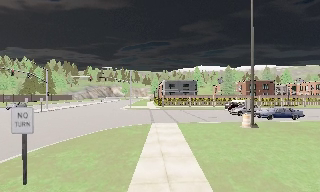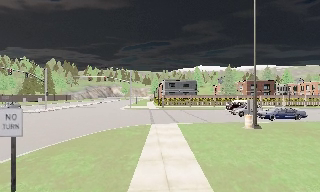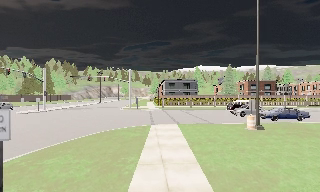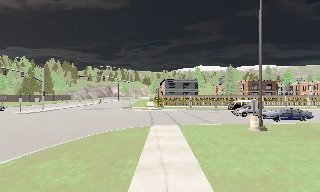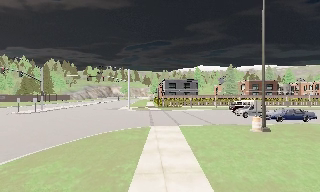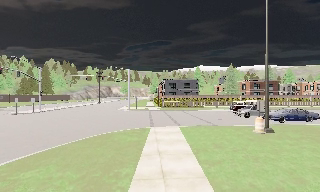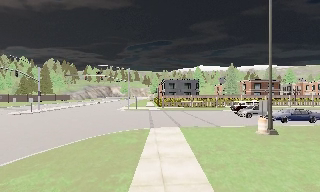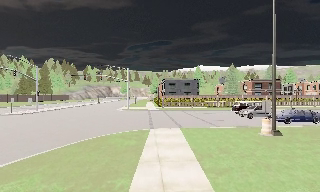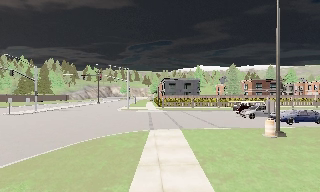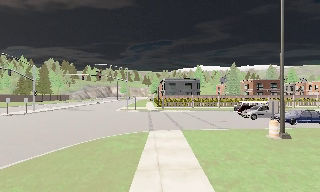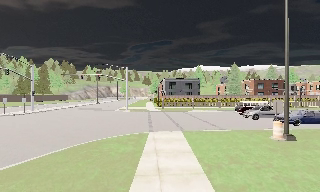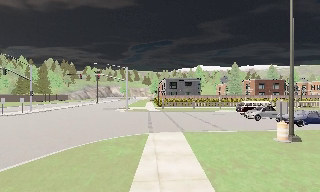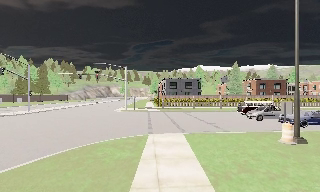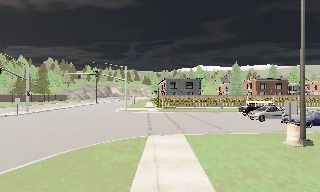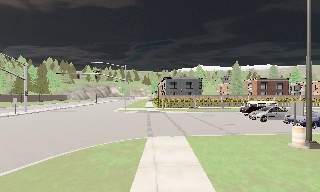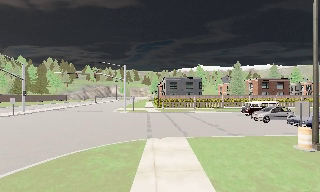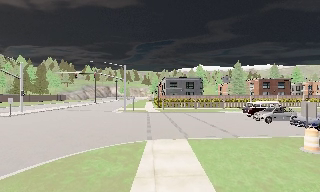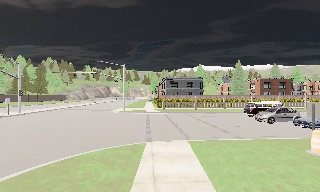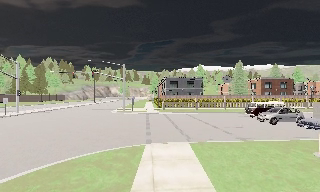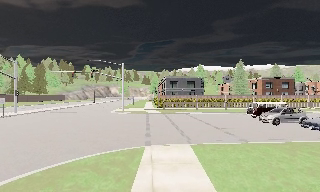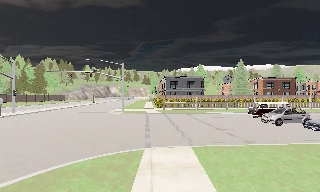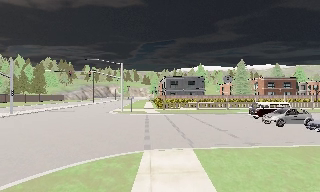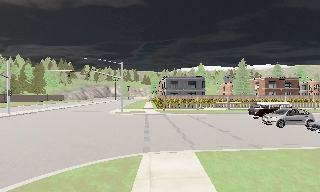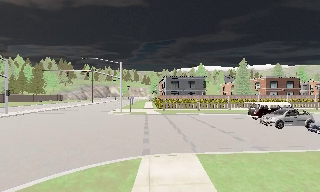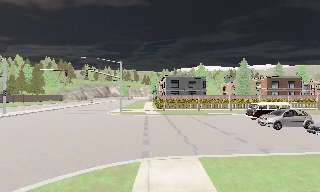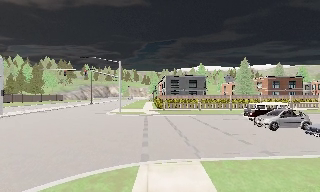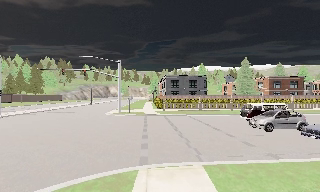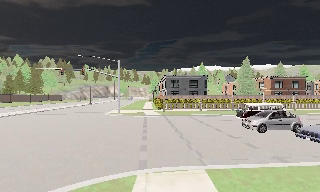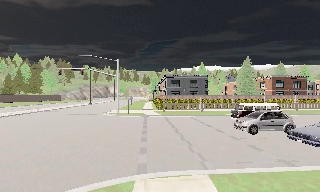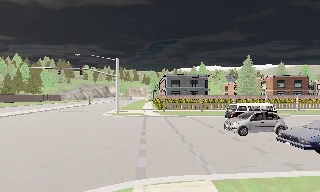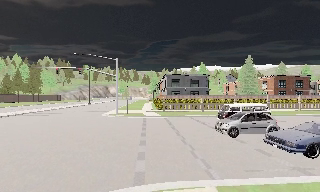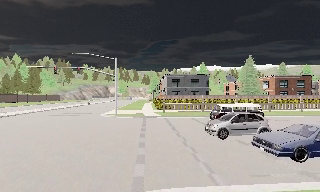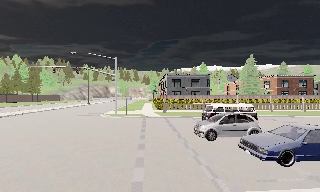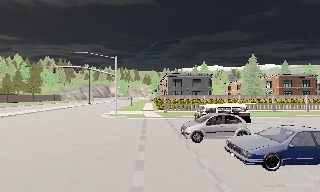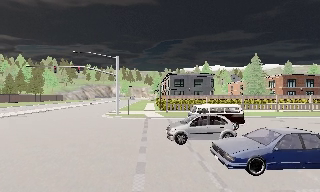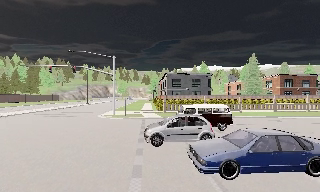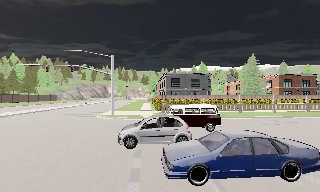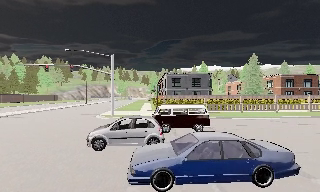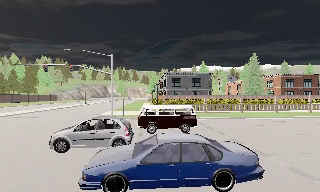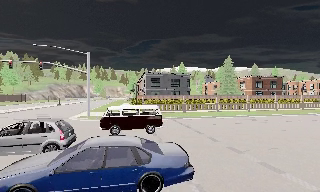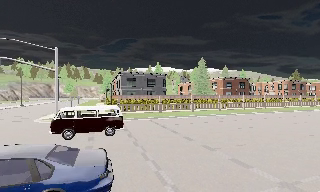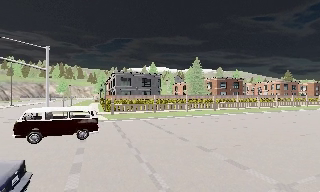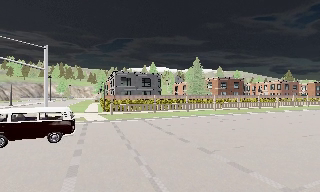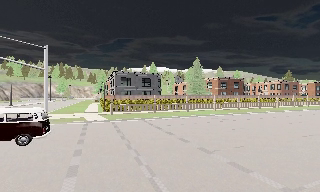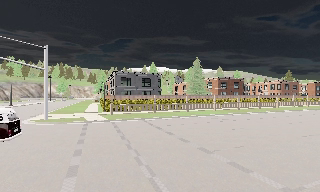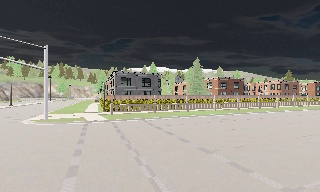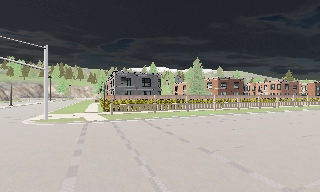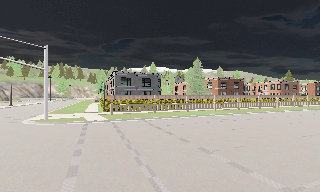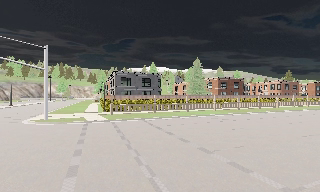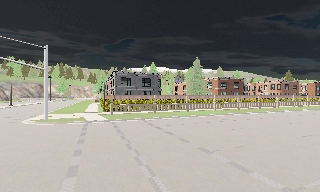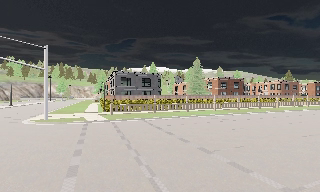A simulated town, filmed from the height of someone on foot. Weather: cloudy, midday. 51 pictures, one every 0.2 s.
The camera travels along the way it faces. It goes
forward.
0.0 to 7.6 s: The camera travels forward, about 13 m, so what stands in front looms larger.
7.6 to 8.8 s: The camera swings to its right by about 20 degrees, and the scene slides to the left. It travels forward, about 0.5 m, so what stands in front looms larger.
8.8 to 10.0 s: The camera keeps its place and its aim.
The film runs forward here.
